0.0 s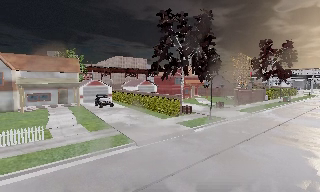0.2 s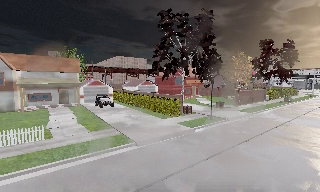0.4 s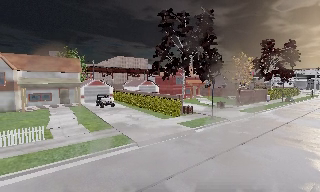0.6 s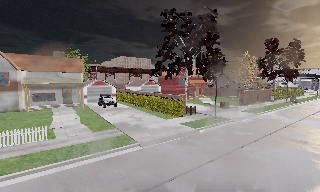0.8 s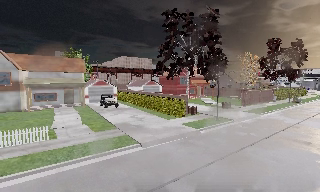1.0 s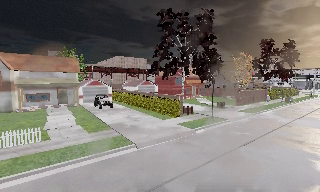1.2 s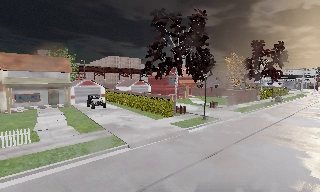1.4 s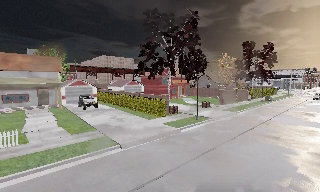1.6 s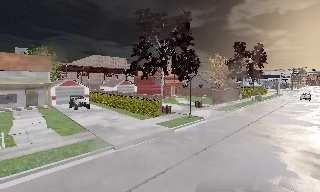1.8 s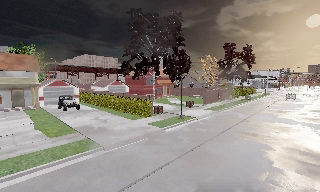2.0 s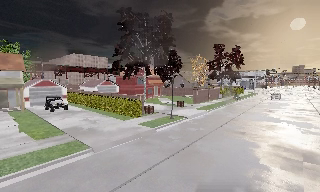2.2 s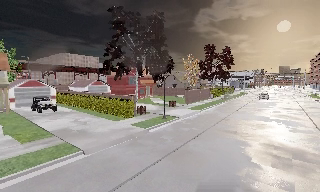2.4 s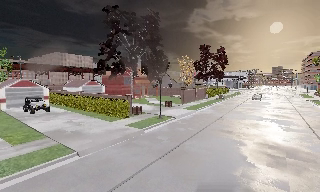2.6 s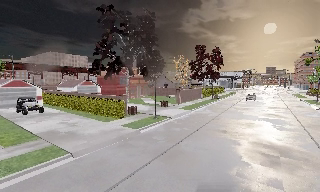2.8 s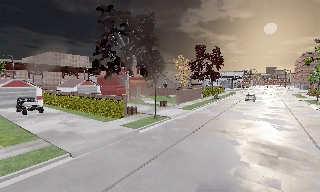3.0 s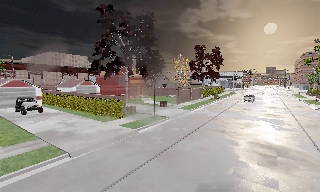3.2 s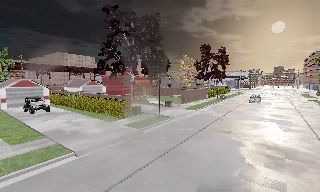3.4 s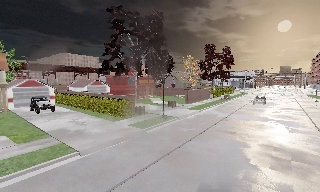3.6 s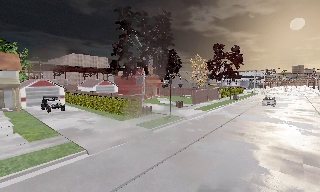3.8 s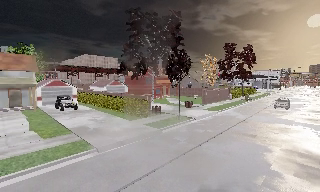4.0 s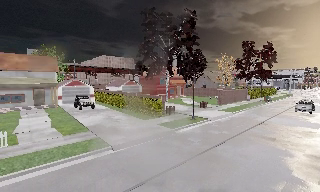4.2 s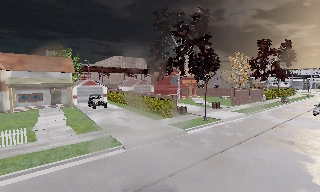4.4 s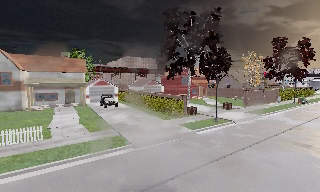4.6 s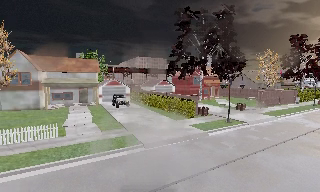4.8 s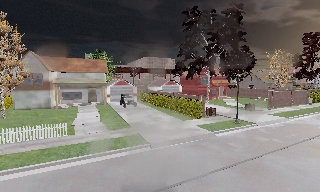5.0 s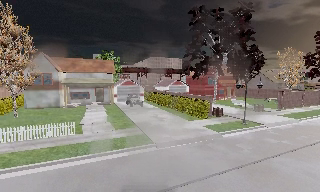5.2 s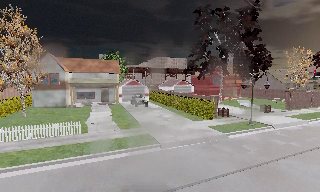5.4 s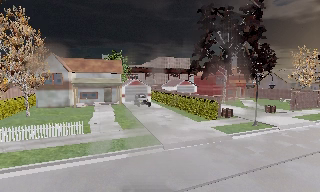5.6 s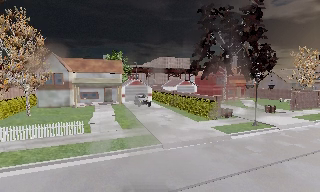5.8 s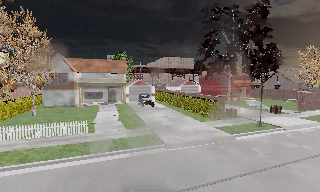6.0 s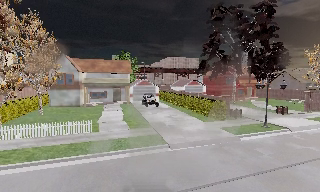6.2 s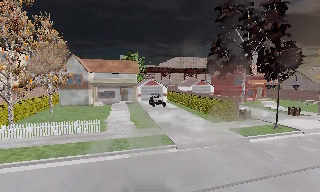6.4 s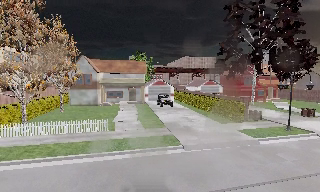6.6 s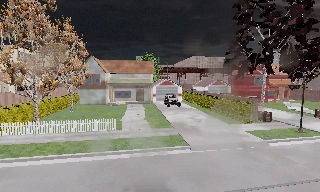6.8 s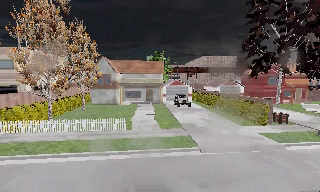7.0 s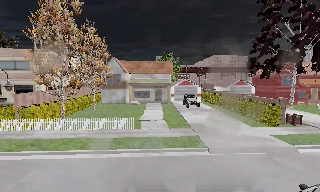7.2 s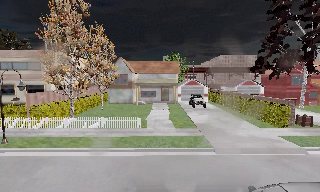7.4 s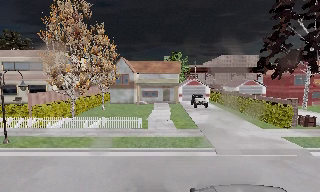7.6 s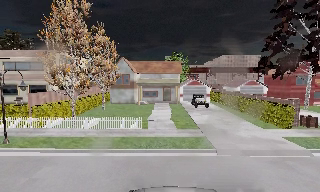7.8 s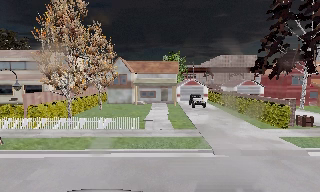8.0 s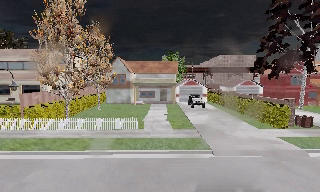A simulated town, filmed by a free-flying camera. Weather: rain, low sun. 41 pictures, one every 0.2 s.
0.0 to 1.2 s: The camera shifts only a little, or ends up much as it began.
1.2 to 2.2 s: The scene slides to the left, as the camera pans about 15 degrees to its right.
2.2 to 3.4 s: The camera shifts only a little, or ends up much as it began.
3.4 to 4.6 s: The camera swings to its left by about 25 degrees, and the scene slides to the right.
4.6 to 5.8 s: The camera shifts only a little, or ends up much as it began.
5.8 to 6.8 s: The scene slides to the right, as the camera pans about 15 degrees to its left.
6.8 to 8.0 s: The camera shifts only a little, or ends up much as it began.
The film runs forward here.
